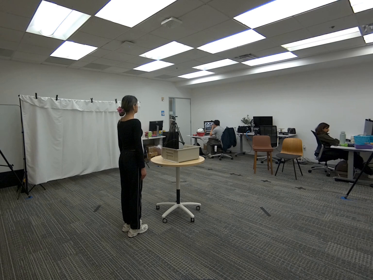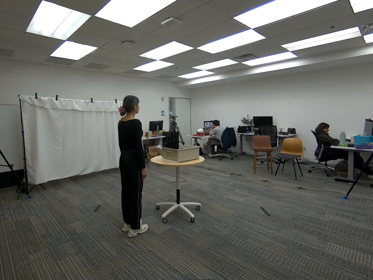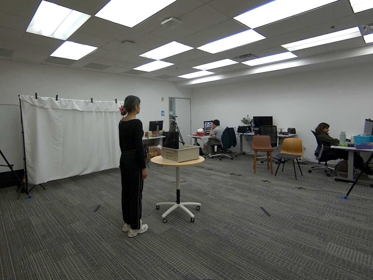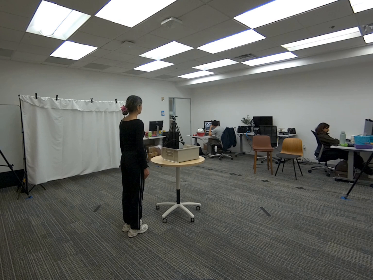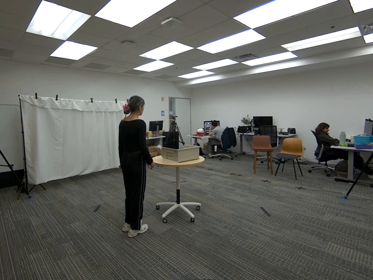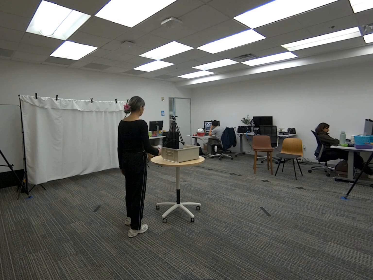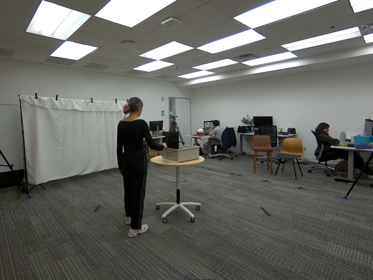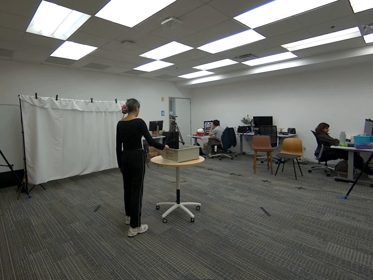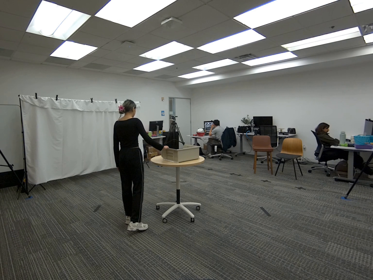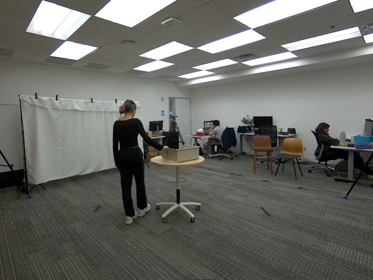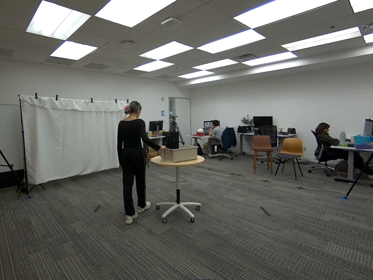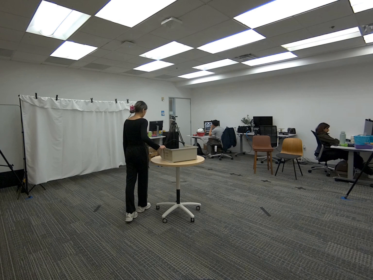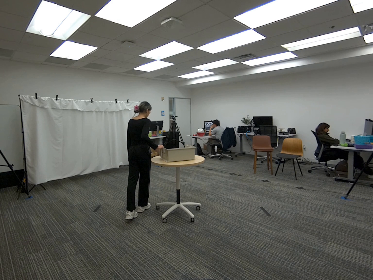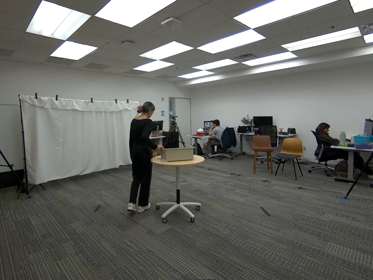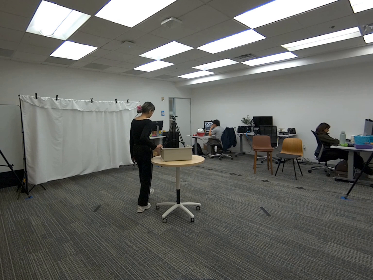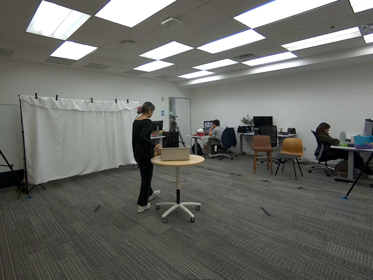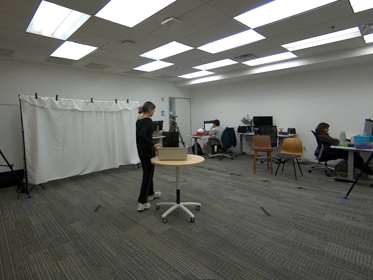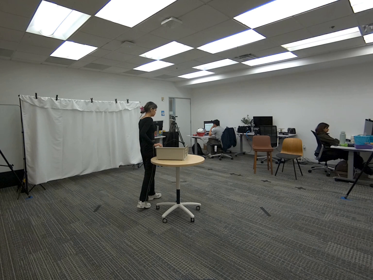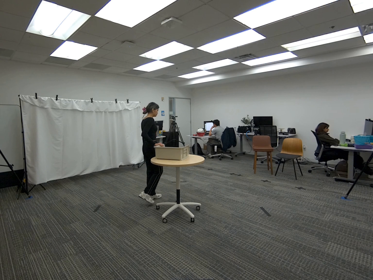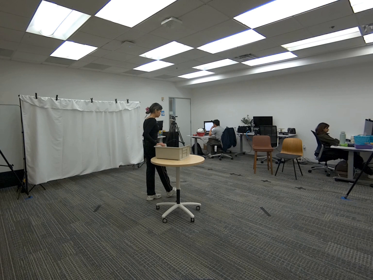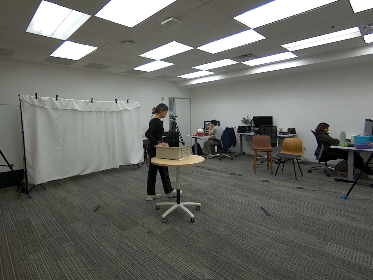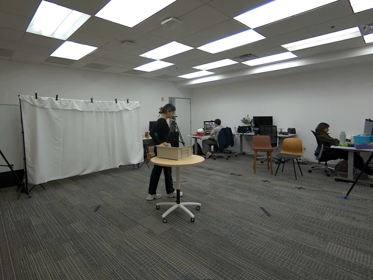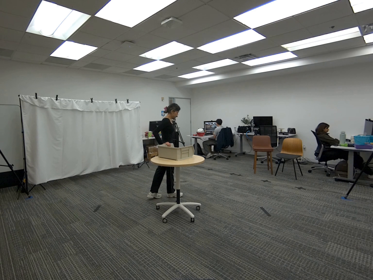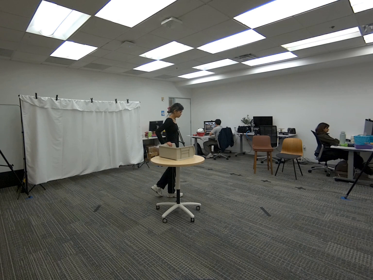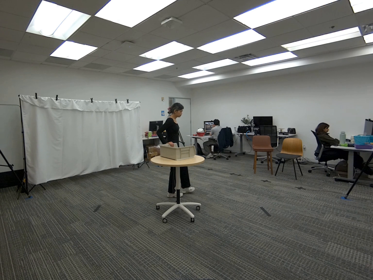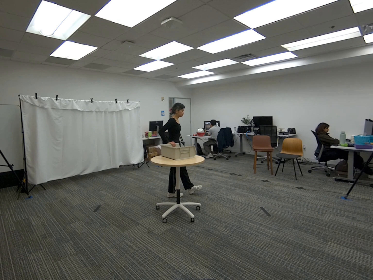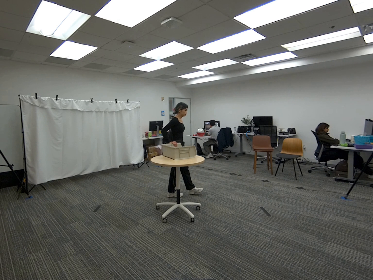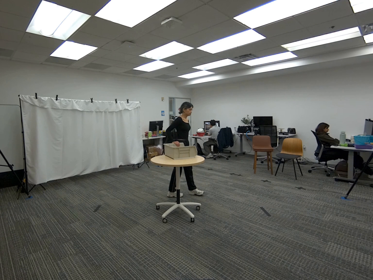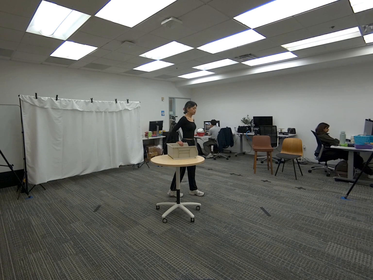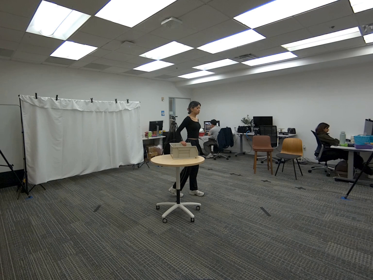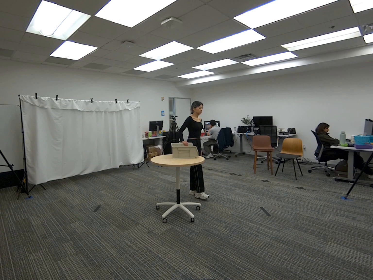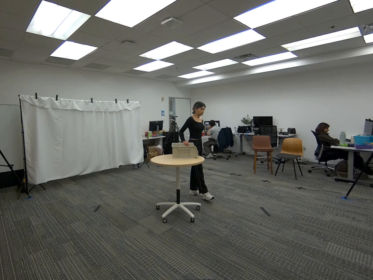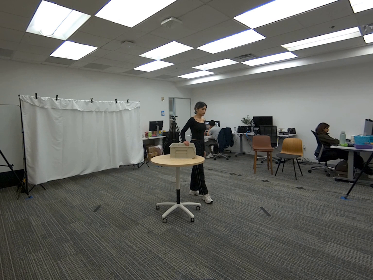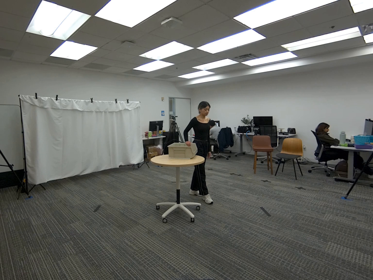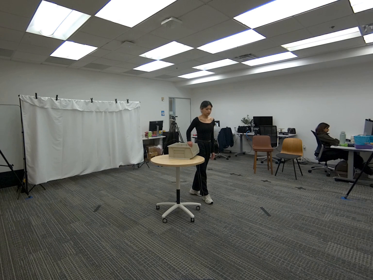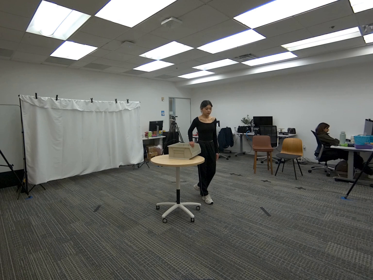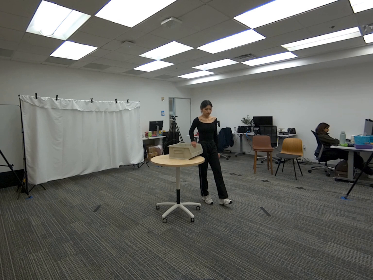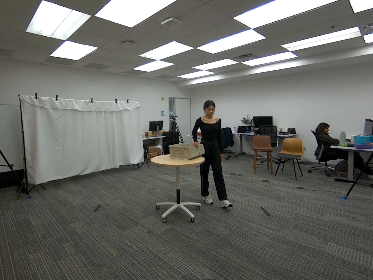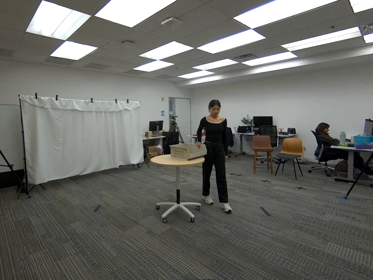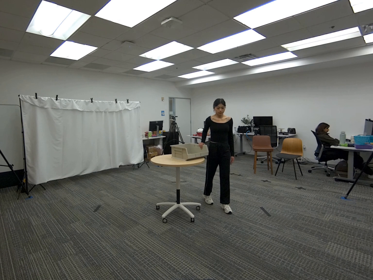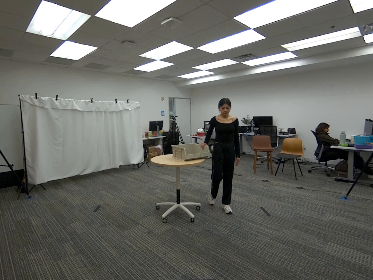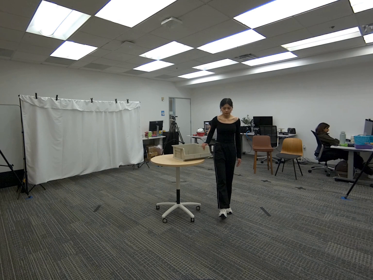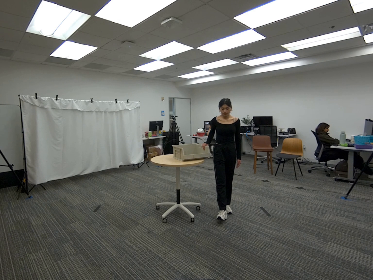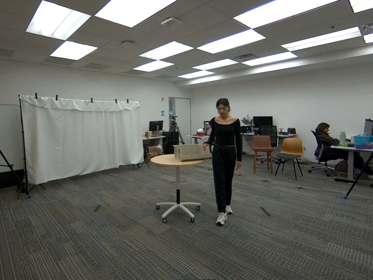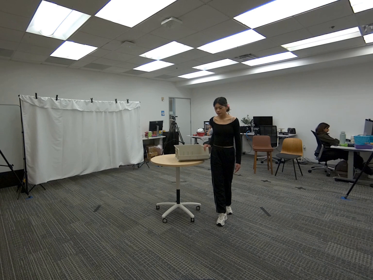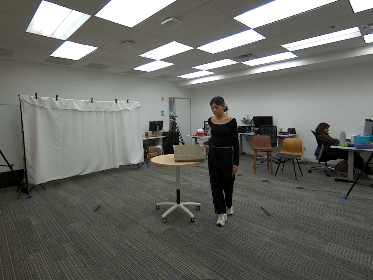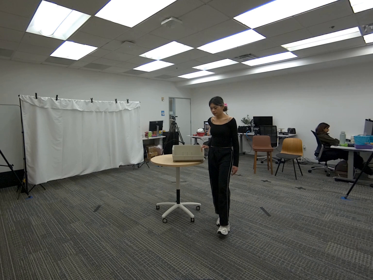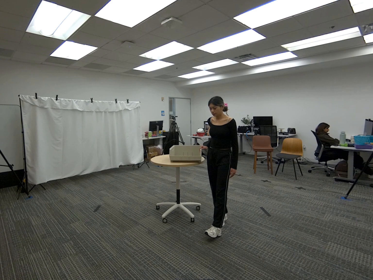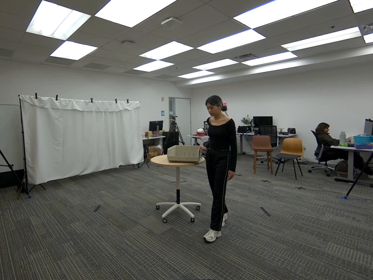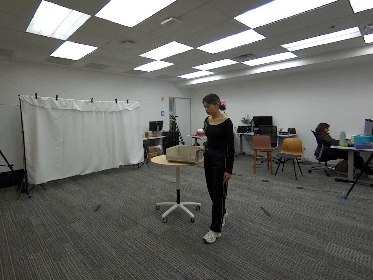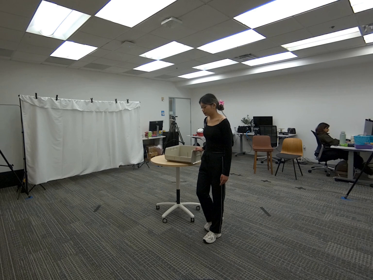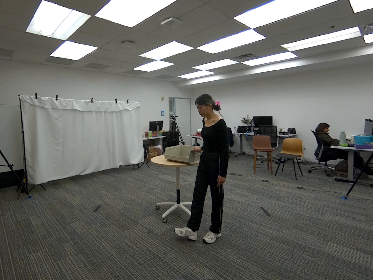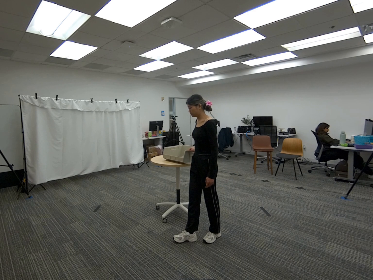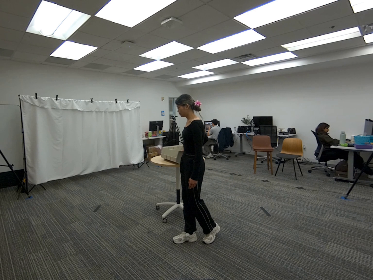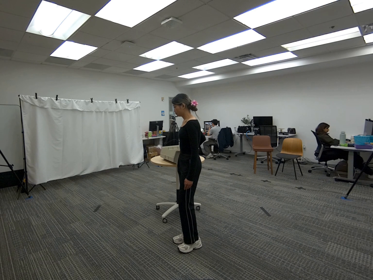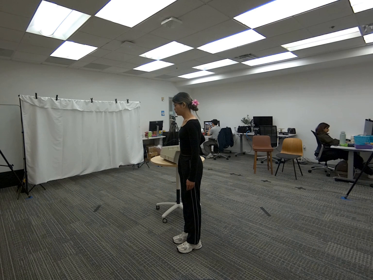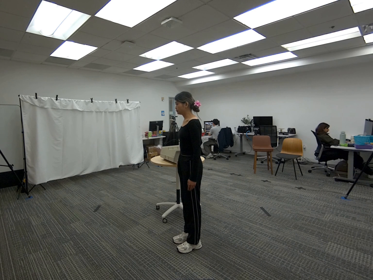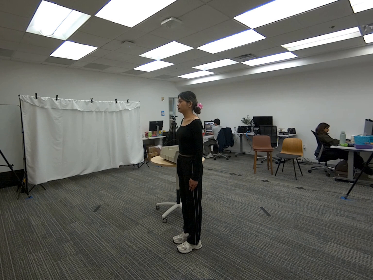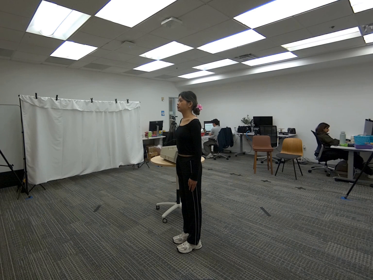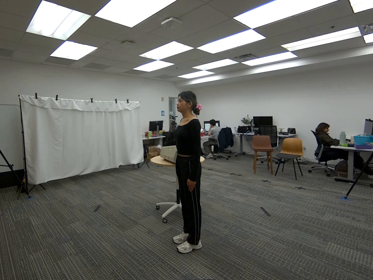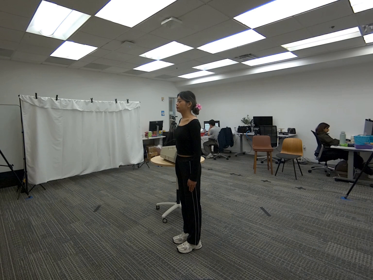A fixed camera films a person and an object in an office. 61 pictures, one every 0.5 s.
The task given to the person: Walk over to the beige bin on the round table and push the beige bin away from you as you walk around the round table. Always maintain one hand on the beige bin at all times. Step away when completed.
